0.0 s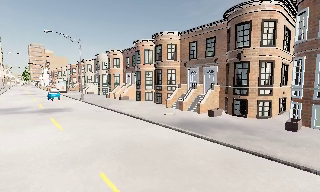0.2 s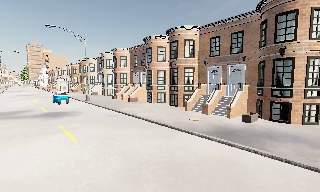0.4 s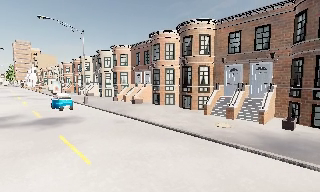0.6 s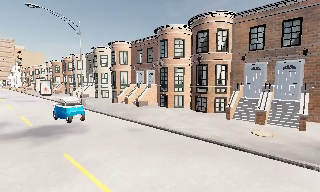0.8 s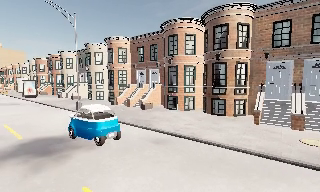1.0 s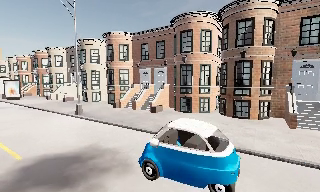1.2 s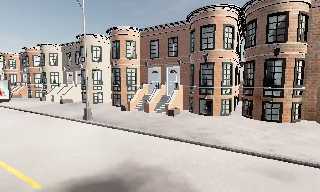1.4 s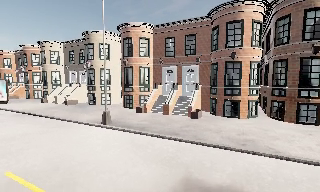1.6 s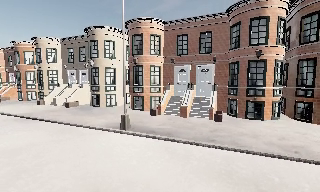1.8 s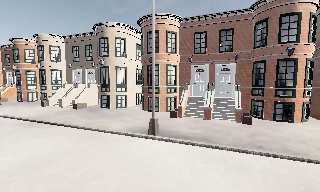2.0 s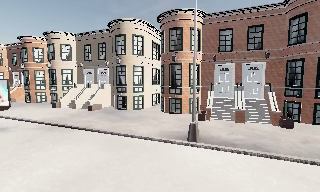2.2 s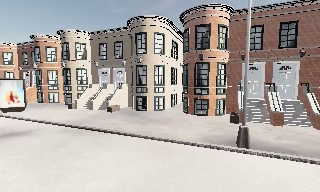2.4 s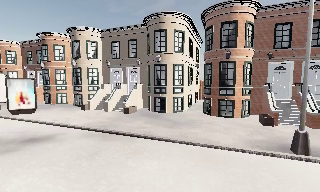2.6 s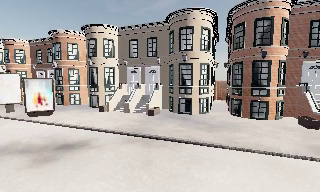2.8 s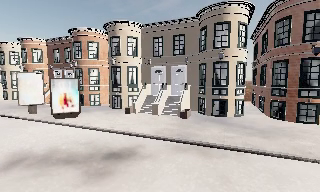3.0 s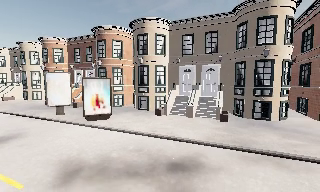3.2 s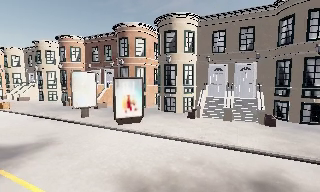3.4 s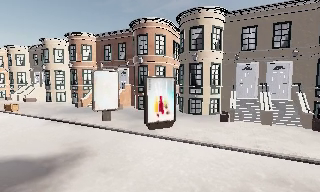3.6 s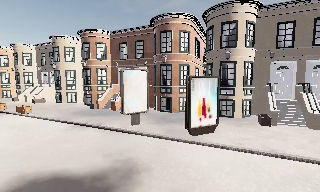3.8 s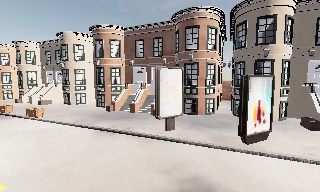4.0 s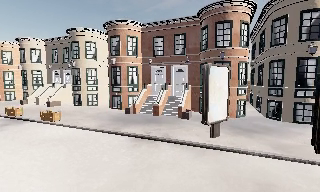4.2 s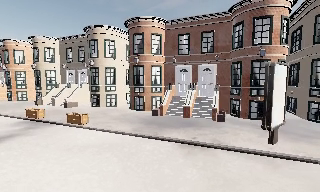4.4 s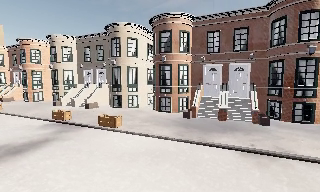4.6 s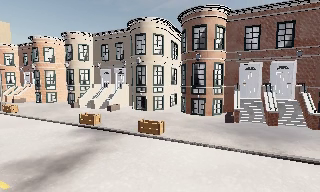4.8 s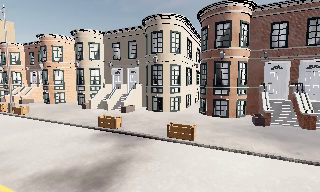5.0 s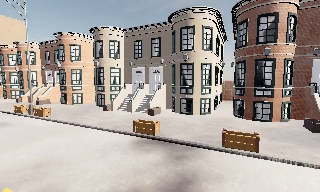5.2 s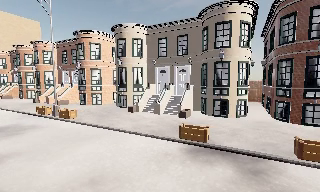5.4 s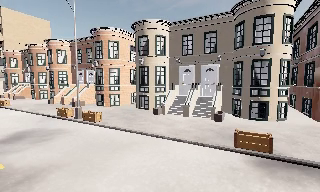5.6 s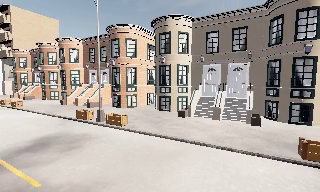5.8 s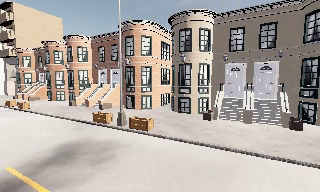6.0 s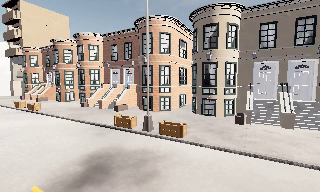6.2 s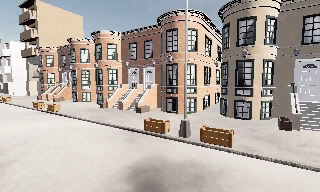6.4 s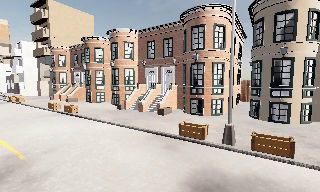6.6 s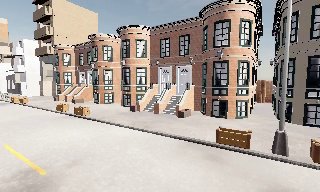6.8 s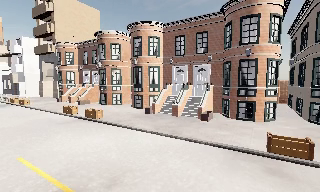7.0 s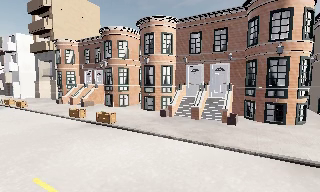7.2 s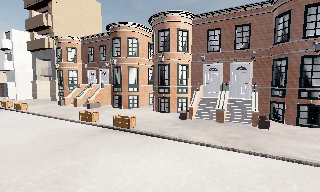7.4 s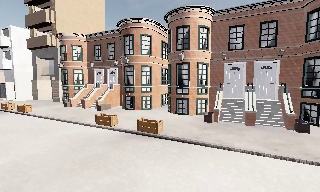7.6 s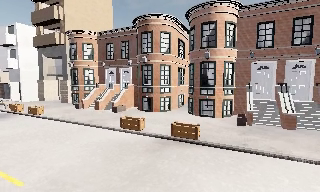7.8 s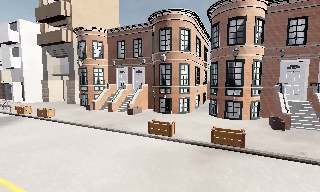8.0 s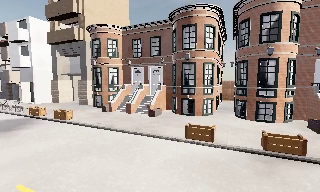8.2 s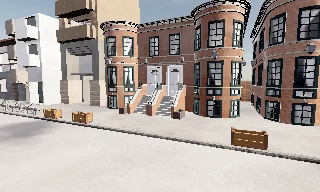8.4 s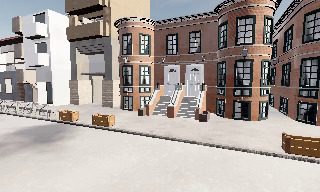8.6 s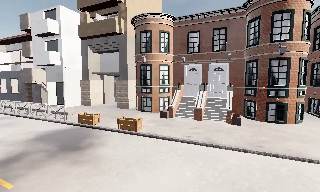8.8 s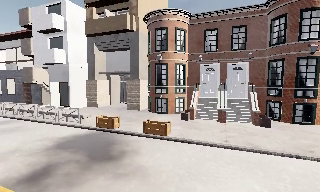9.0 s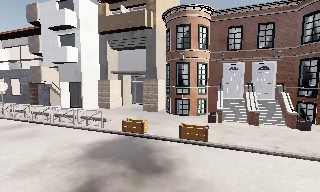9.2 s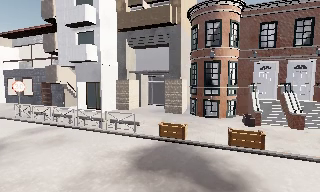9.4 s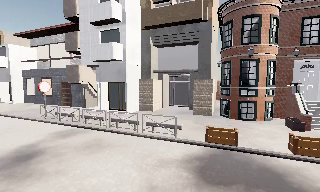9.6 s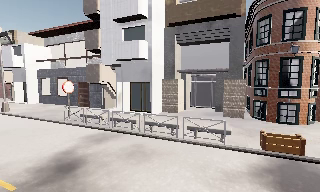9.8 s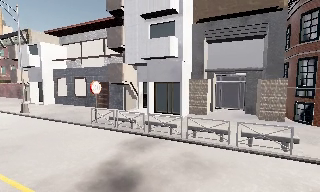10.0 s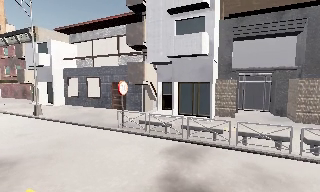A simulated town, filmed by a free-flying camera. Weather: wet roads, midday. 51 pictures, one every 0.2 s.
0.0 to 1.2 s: The camera pans to its right, which is clockwise from overhead, by about 20 degrees. It travels to its left and forward, about 13 m, so close, fixed things drift to the right.
1.2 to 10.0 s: The camera travels to its left and forward, about 75 m, so close, fixed things drift to the right.
The film runs backward here.
